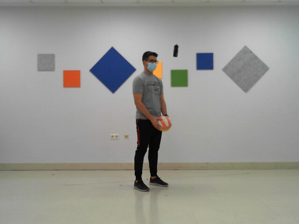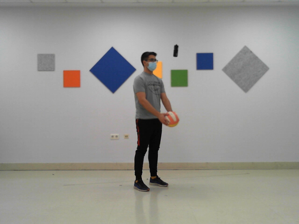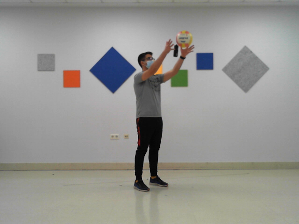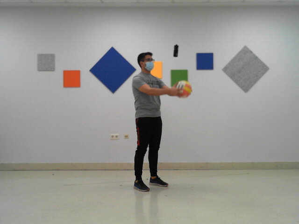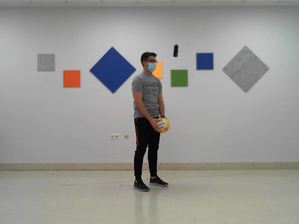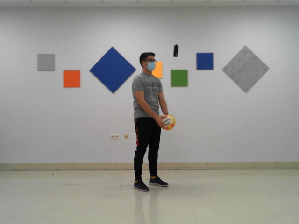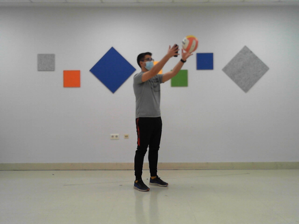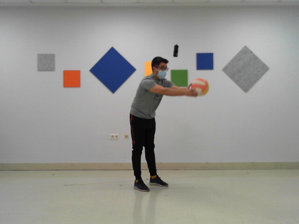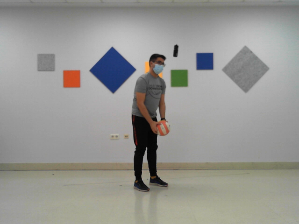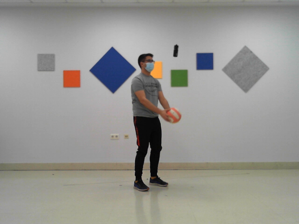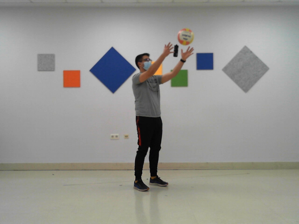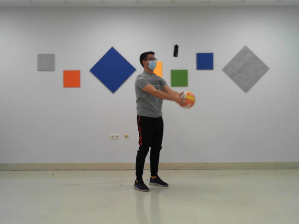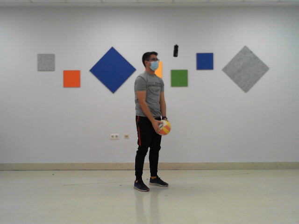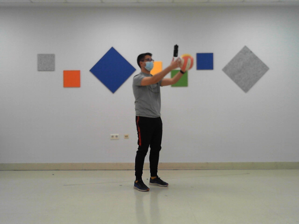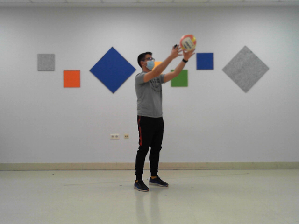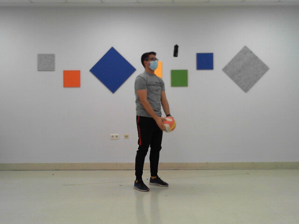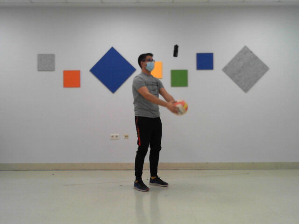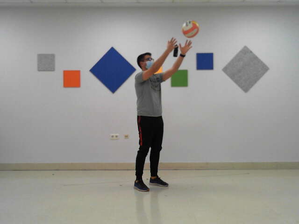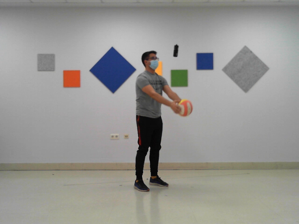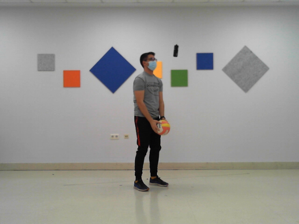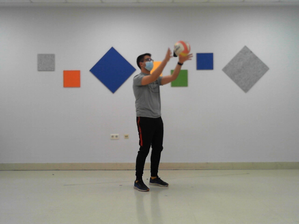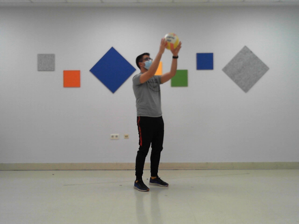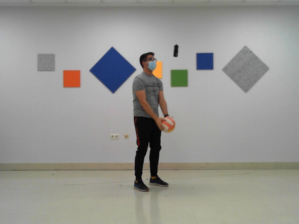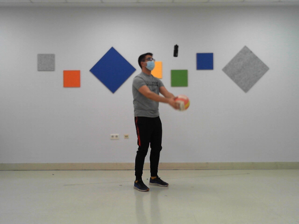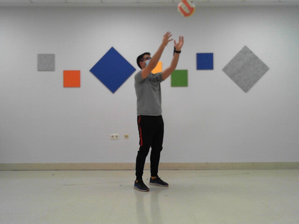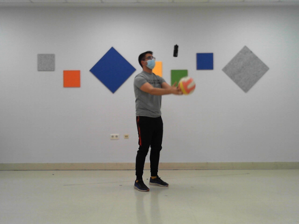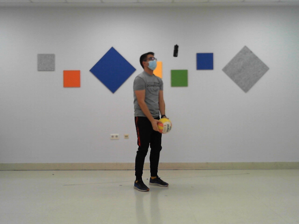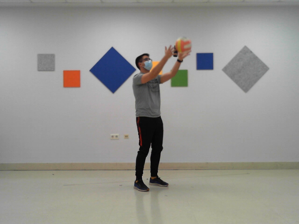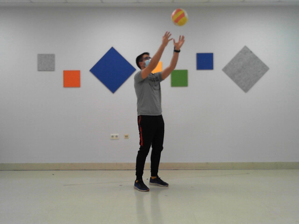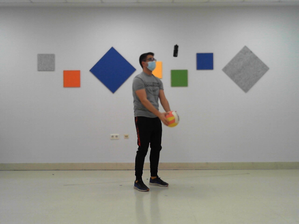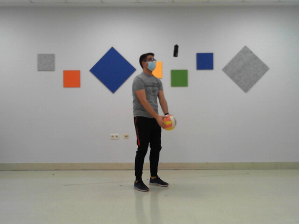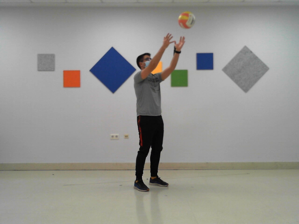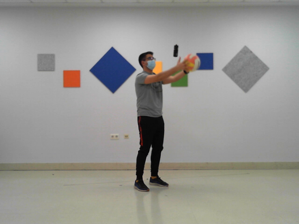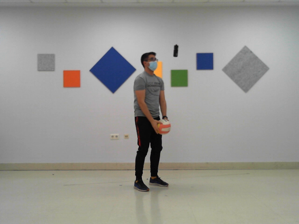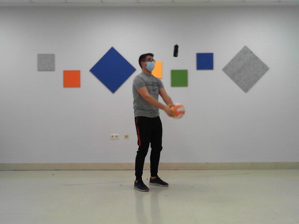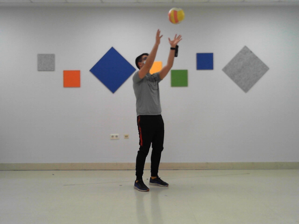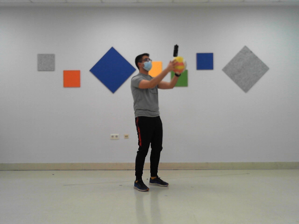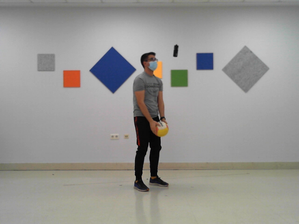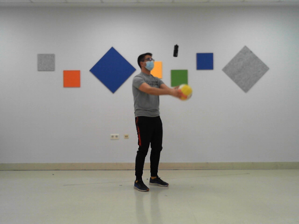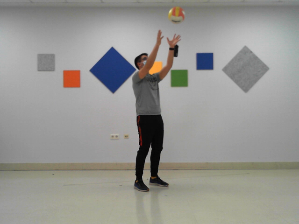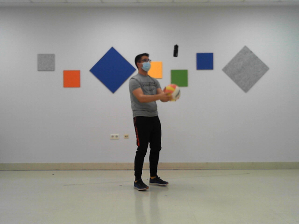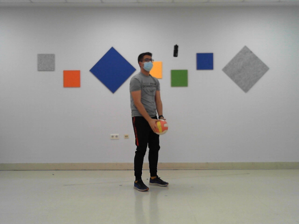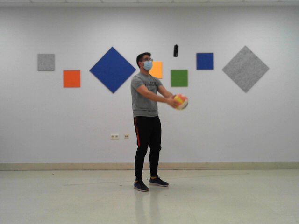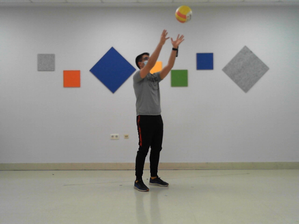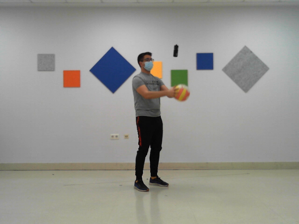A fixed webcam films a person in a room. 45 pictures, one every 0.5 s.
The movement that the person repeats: Throw up a ball and catch it.
